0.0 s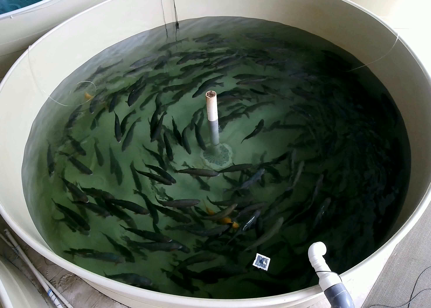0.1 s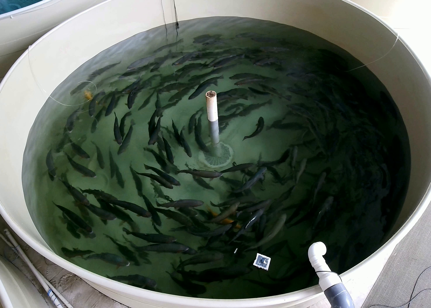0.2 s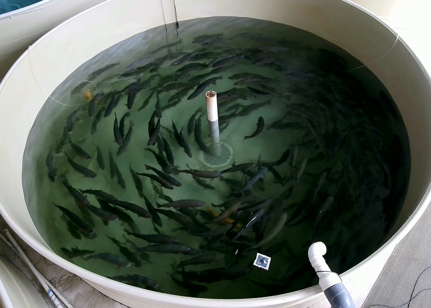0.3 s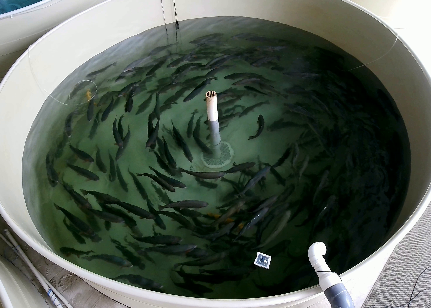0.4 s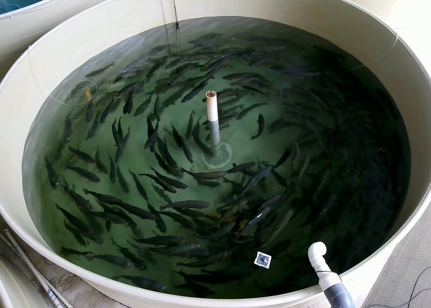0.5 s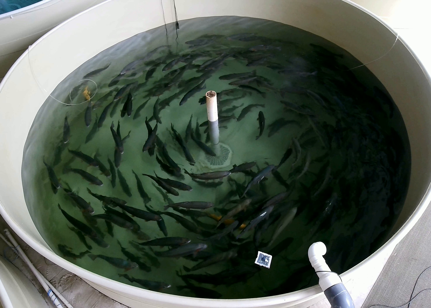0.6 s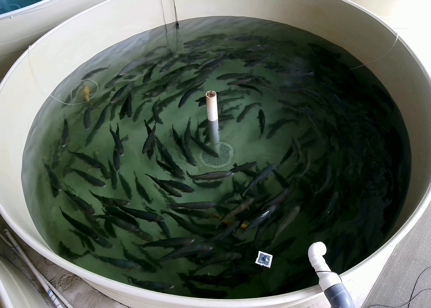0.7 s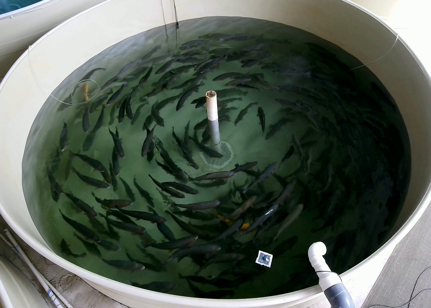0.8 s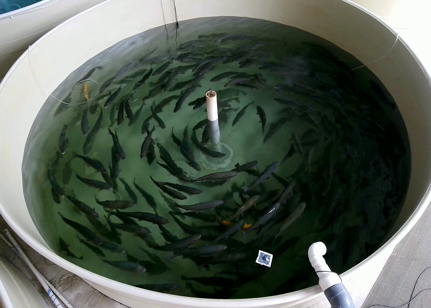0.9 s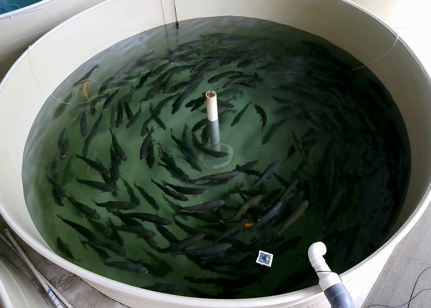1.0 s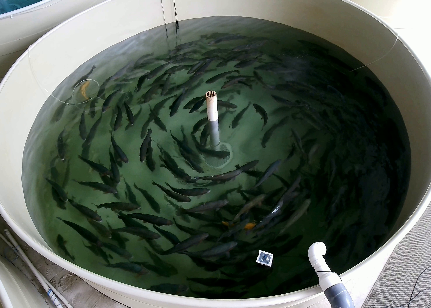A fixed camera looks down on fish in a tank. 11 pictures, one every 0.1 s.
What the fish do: Normal cruising.
